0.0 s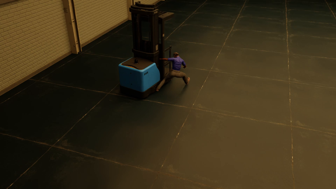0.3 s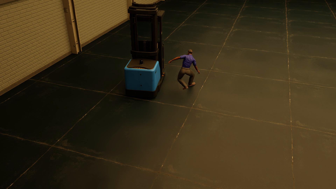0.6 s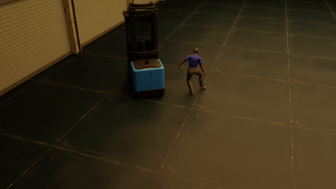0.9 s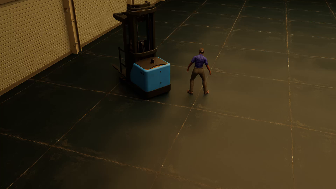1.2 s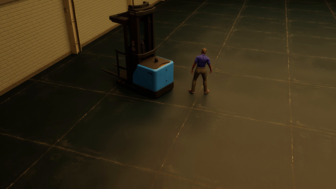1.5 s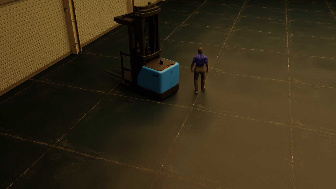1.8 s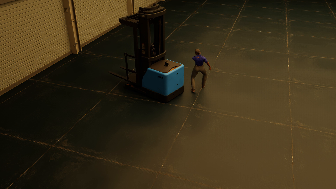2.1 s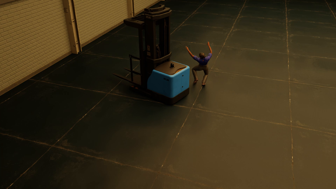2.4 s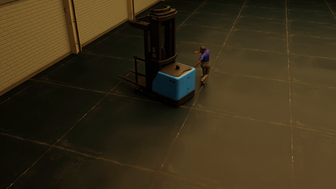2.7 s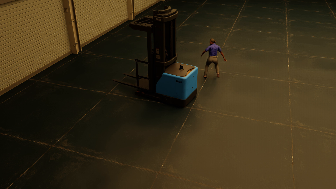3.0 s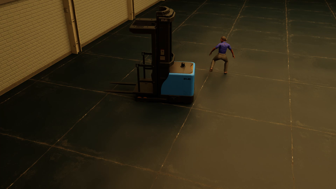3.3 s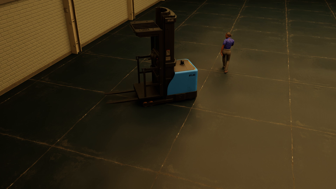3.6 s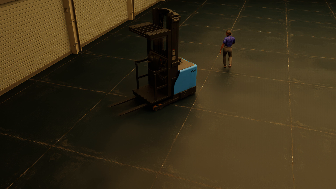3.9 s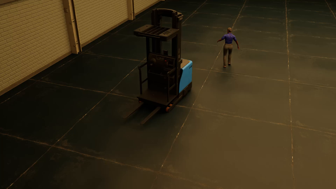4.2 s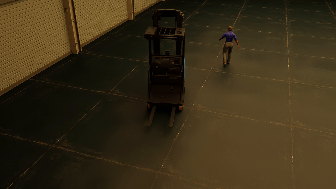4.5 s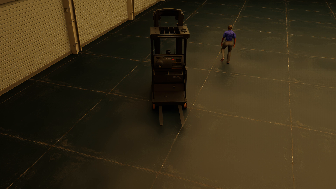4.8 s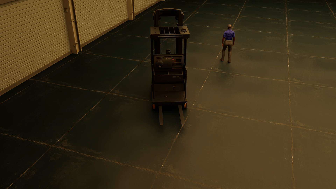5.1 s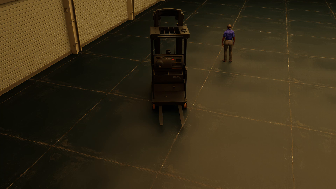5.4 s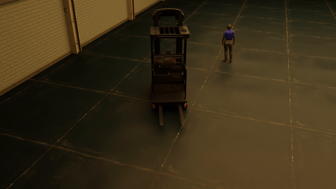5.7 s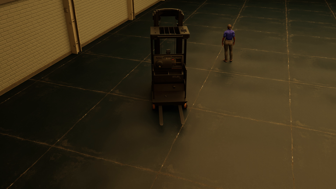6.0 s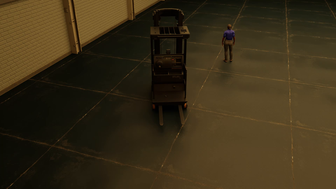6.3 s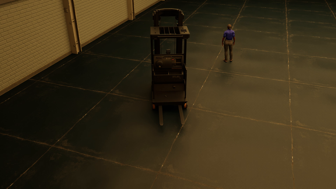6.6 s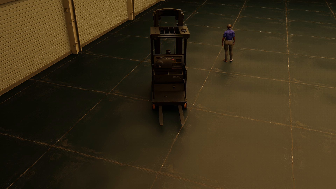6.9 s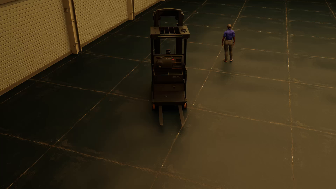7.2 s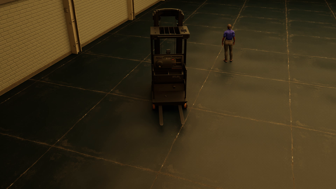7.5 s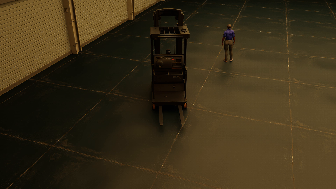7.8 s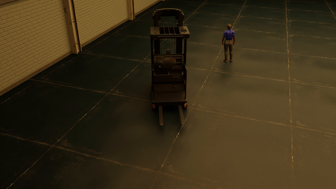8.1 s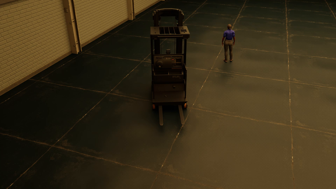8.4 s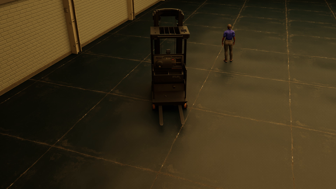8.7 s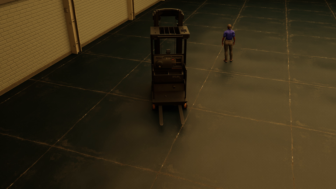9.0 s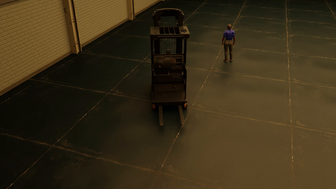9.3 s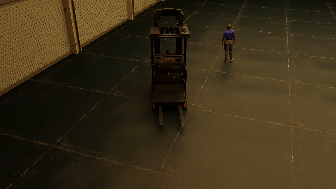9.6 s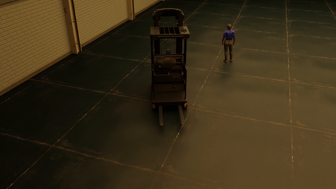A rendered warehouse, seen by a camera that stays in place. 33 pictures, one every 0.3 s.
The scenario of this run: Near miss between a forklift and a person.
